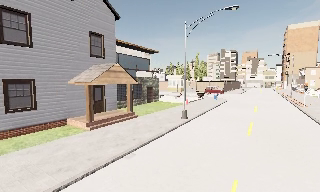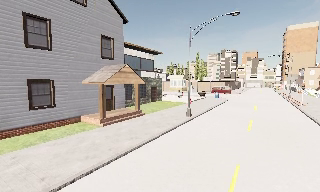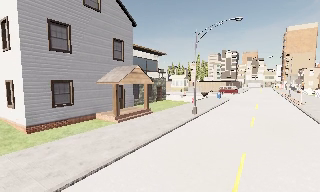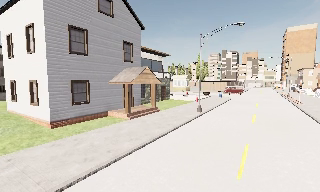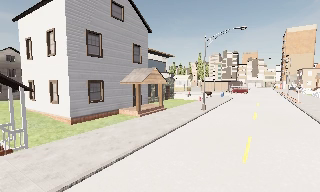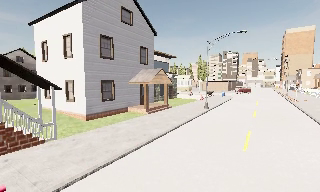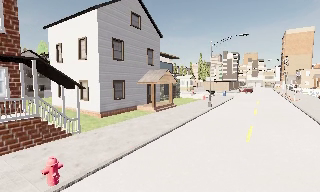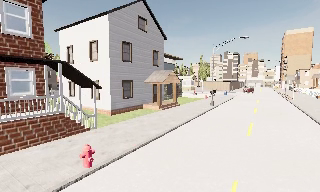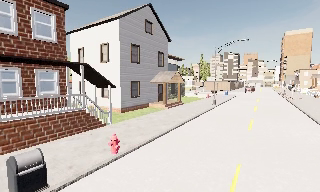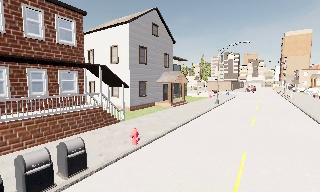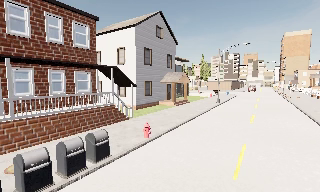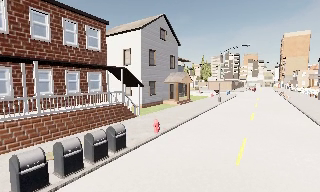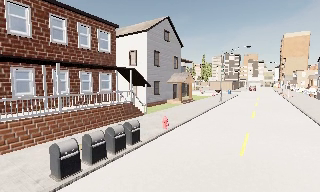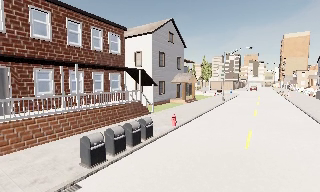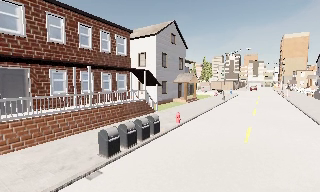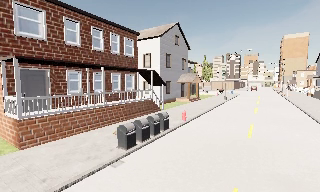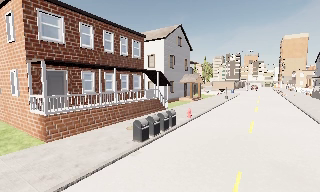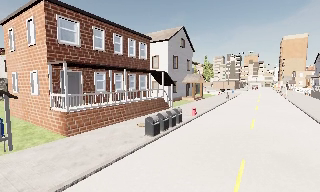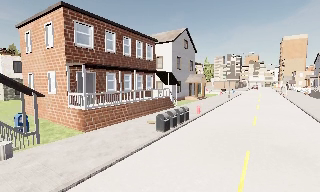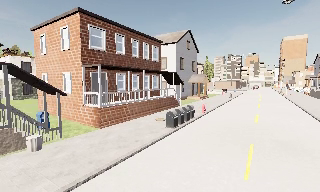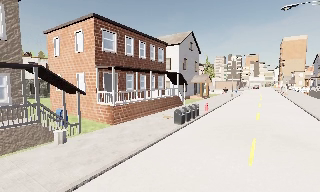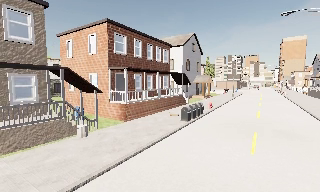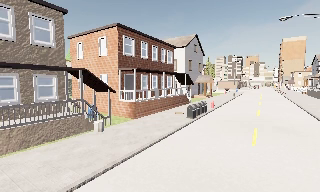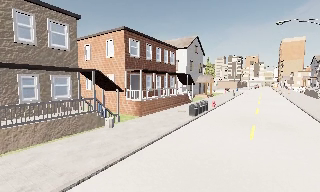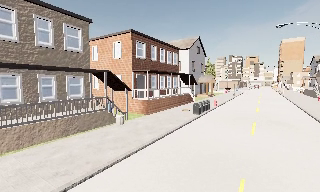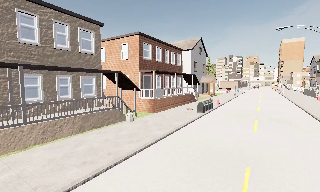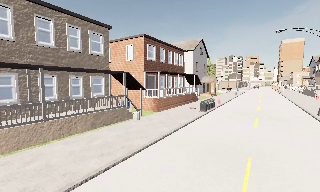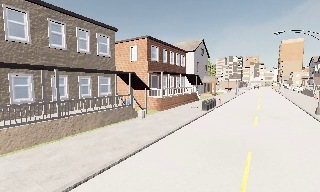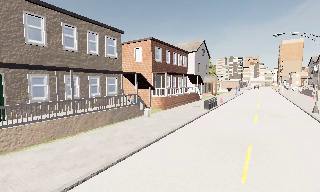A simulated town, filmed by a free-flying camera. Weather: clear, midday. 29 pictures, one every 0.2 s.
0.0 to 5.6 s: The camera travels backward and to its left, about 30 m, so what stands in front gets smaller.
The film runs backward here.
